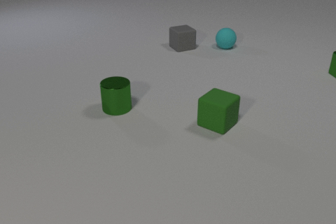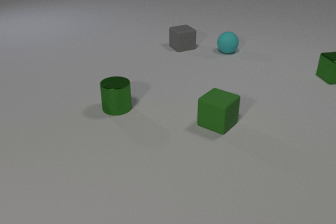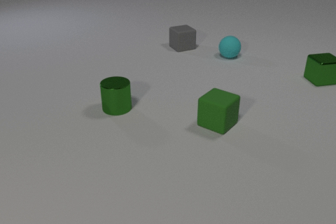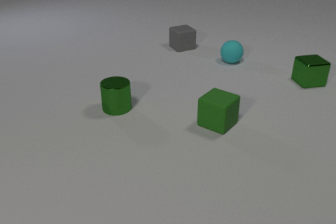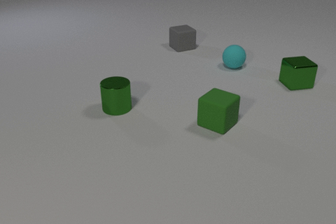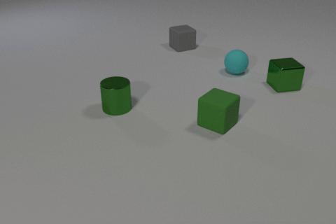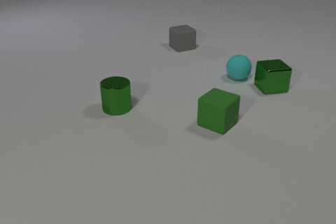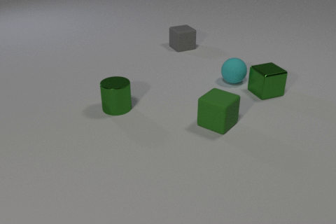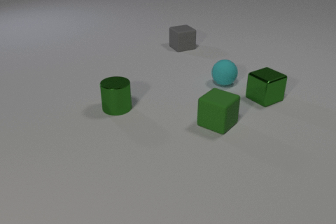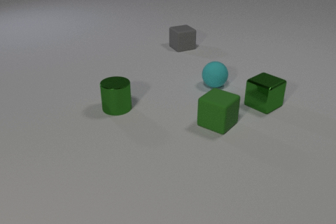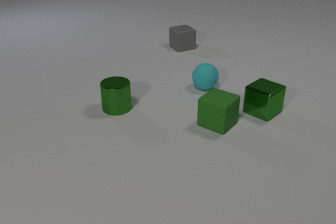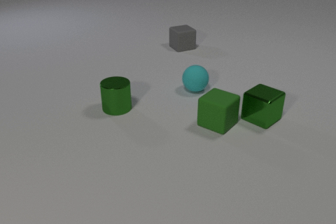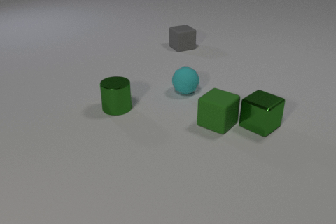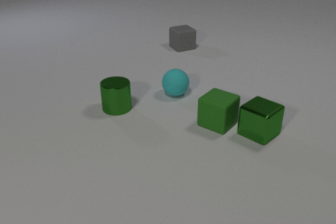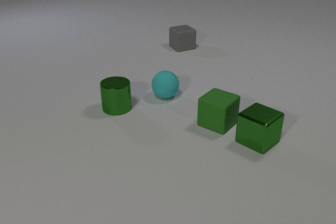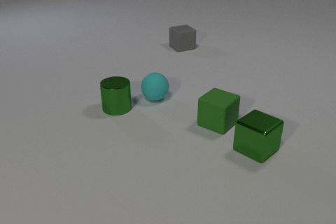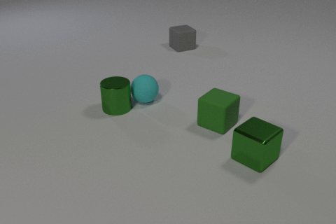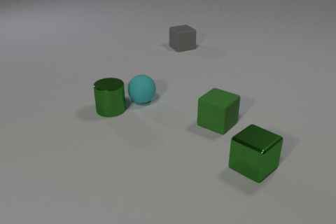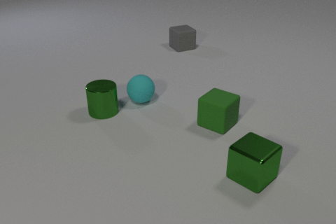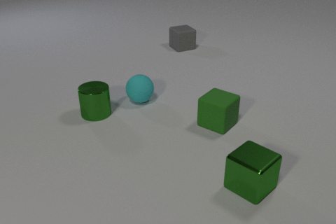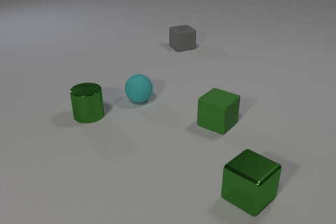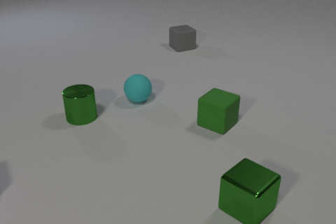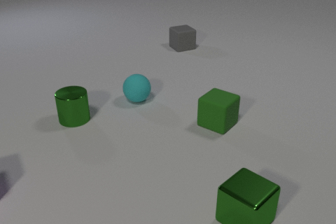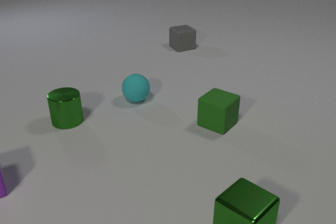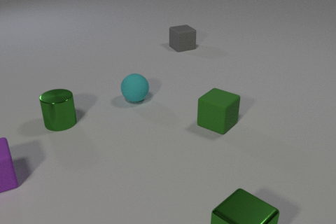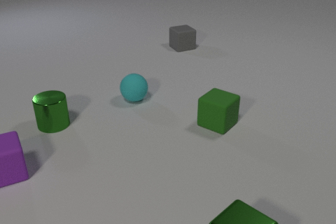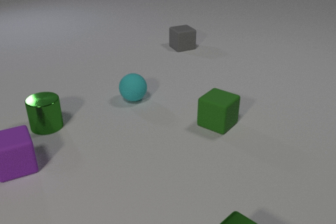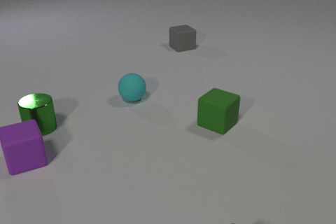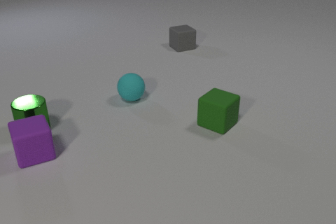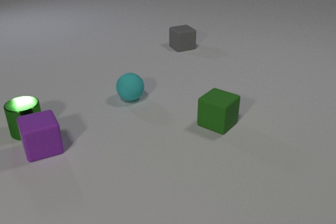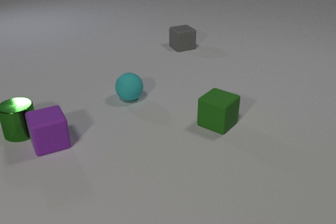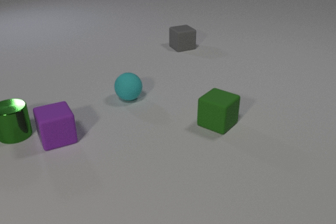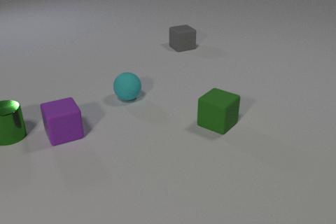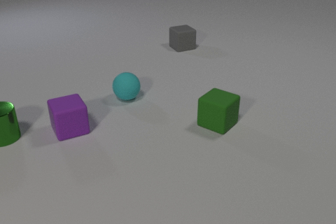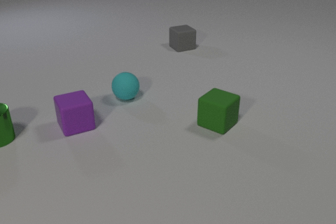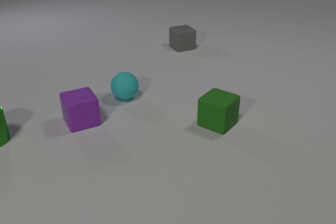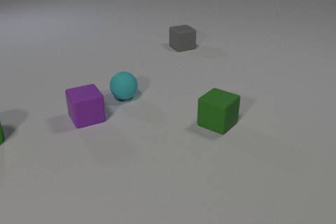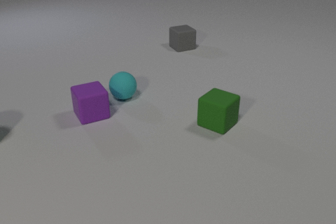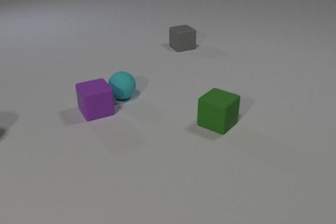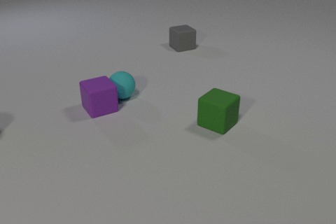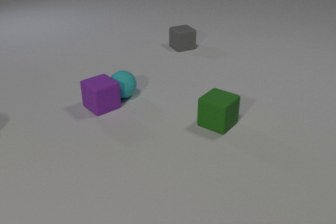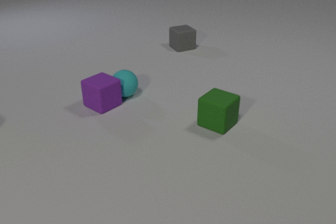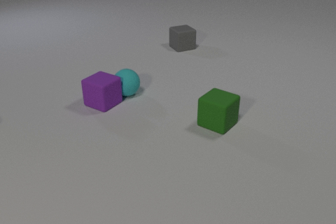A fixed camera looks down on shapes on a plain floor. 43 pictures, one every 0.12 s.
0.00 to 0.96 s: The green metal cube slides toward the camera and to the left, spins so that its near face slides to the right, counterclockwise seen from above. The cyan rubber sphere rolls toward the camera. The green metal cube and the cyan rubber sphere collide.
0.96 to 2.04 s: The green metal cube slides toward the camera. The cyan rubber sphere rolls to the left and toward the camera. The green metal cylinder slides to the left. The cyan rubber sphere and the green metal cylinder collide.
2.04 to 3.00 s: The green metal cube slides toward the camera. The cyan rubber sphere rolls to the left. The green metal cylinder slides to the left. The purple rubber cube comes in at the left edge, slides to the right and away from the camera.
3.00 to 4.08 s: The green metal cube slides toward the camera, leaves at the bottom edge. The cyan rubber sphere rolls to the left. The green metal cylinder slides to the left. The purple rubber cube slides to the right and away from the camera.
4.08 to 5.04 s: The cyan rubber sphere rolls away from the camera. The green metal cylinder slides to the left, leaves at the left edge. The purple rubber cube slides away from the camera and to the right, spins counterclockwise seen from above by about 30 degrees, its near face sliding to the right. The cyan rubber sphere and the purple rubber cube collide.
Are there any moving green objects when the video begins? yes.
How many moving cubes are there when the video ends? 1.
What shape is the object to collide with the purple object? sphere.
